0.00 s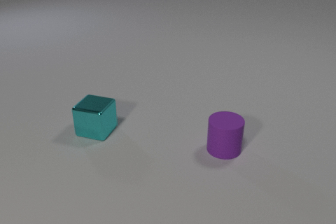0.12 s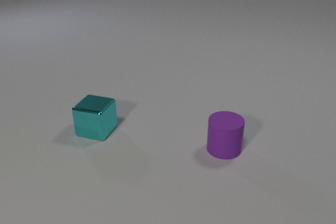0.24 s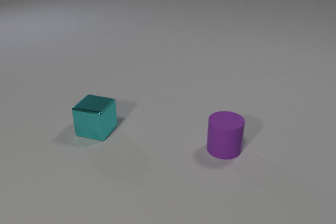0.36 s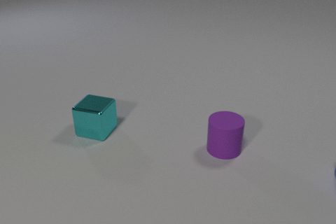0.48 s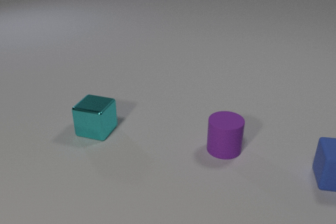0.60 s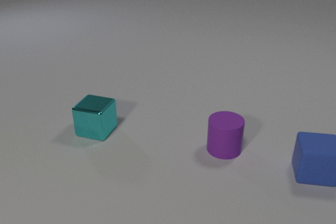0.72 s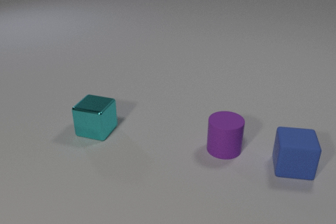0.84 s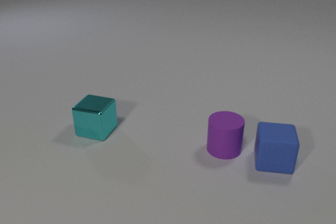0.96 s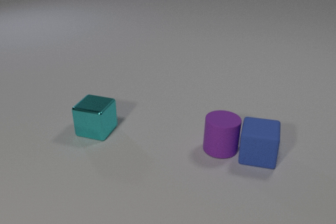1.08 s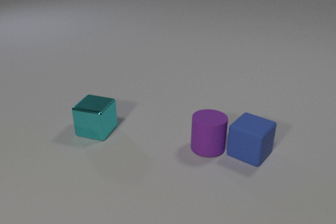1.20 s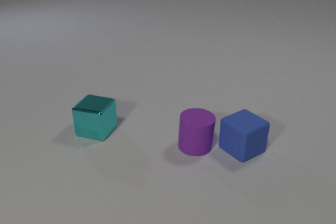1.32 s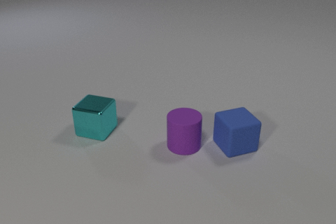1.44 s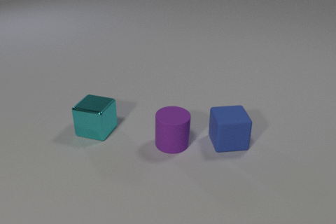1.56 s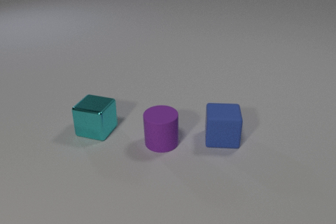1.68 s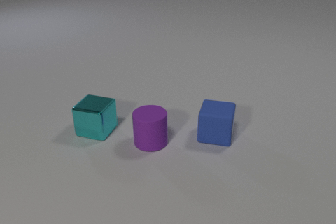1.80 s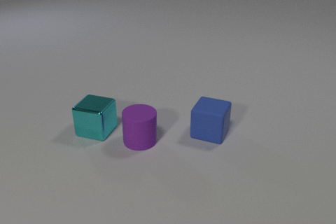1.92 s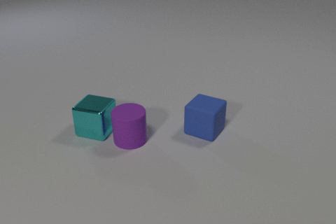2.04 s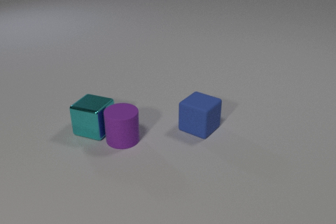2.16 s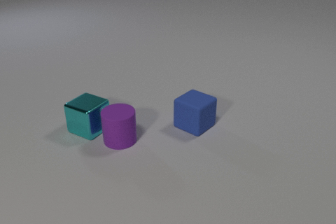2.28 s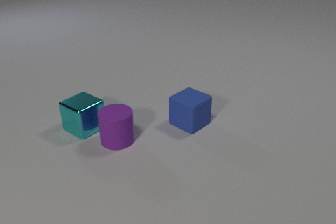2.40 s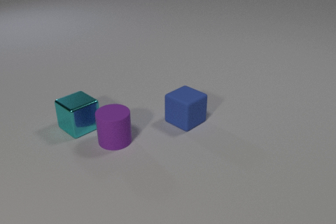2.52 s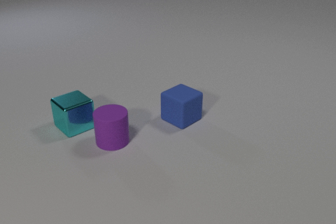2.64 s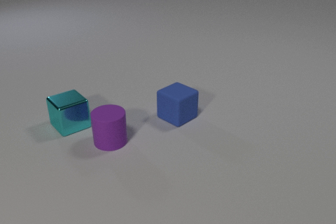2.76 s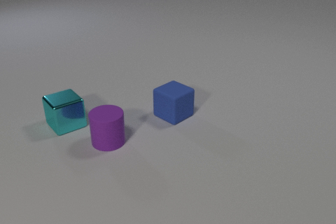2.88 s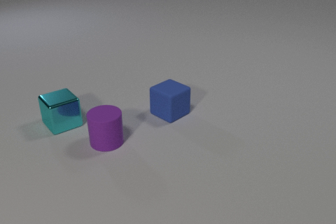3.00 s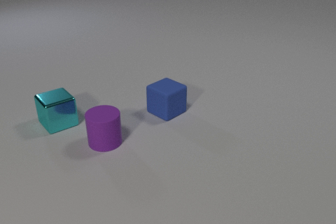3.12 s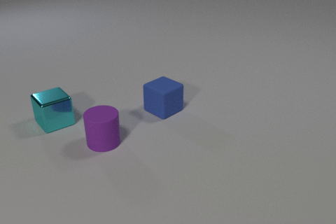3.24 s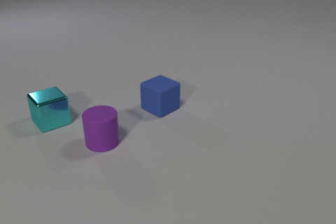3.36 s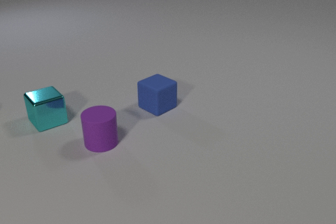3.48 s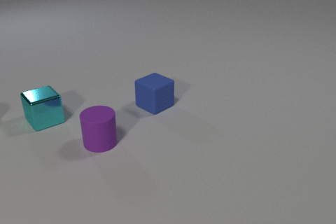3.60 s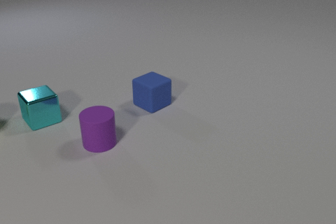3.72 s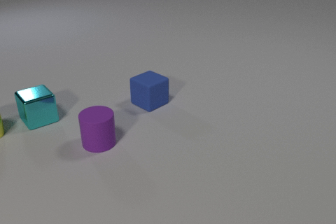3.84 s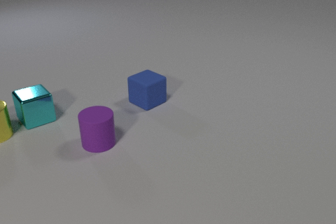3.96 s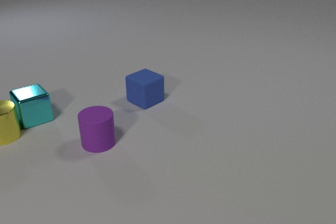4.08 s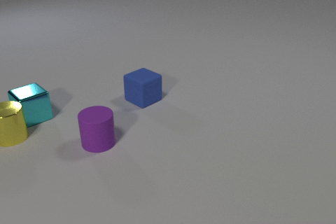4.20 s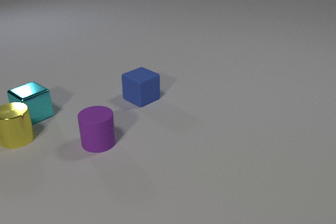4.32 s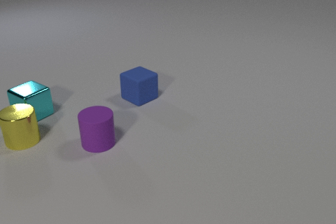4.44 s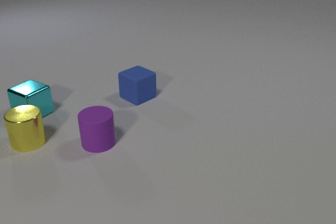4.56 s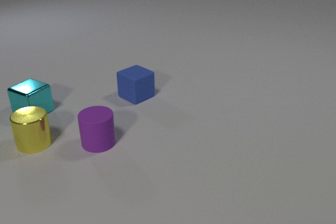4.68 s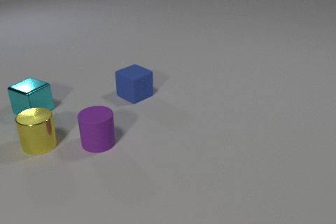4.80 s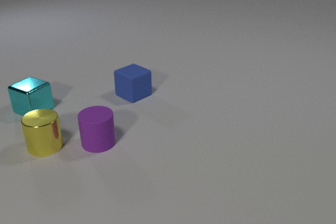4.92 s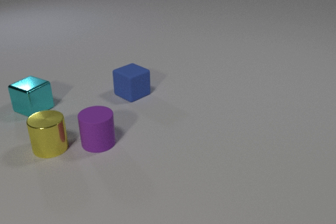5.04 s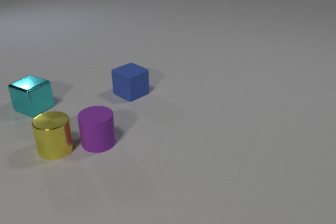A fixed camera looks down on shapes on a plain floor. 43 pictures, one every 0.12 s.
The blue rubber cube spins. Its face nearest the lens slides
to the left.
The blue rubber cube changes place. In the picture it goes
to the left.
0.00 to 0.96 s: The blue rubber cube comes in at the right edge, slides to the left. The blue rubber cube and the purple rubber cylinder collide.
0.96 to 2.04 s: The blue rubber cube slides to the left and away from the camera, spins so that its near face slides to the left, clockwise seen from above. The purple rubber cylinder slides to the left. The purple rubber cylinder and the cyan metal cube collide.
2.04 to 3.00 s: The blue rubber cube slides to the left and away from the camera. The purple rubber cylinder slides to the left. The cyan metal cube slides to the left and away from the camera, spins so that its near face slides to the left, clockwise seen from above.
3.00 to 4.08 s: The blue rubber cube slides away from the camera and to the left. The cyan metal cube slides to the left and away from the camera. The yellow metal cylinder comes in at the left edge, slides to the right and toward the camera. The cyan metal cube and the yellow metal cylinder collide.
4.08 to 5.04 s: The blue rubber cube slides away from the camera and to the left. The cyan metal cube slides away from the camera. The yellow metal cylinder slides to the right and toward the camera.
What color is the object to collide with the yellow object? cyan.
Are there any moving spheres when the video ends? no.
Are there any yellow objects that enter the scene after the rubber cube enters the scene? yes.
